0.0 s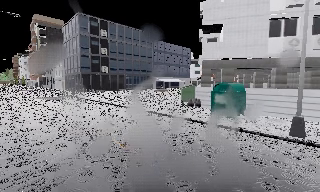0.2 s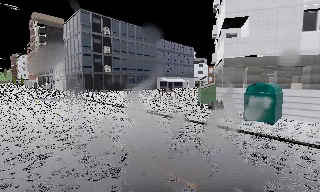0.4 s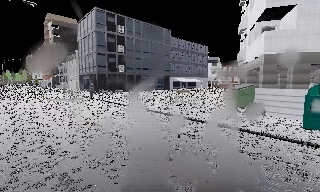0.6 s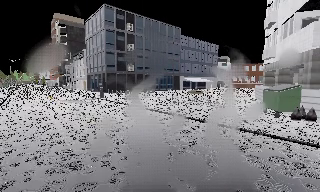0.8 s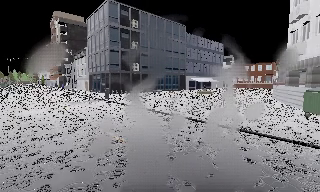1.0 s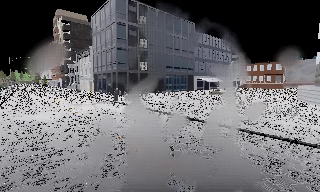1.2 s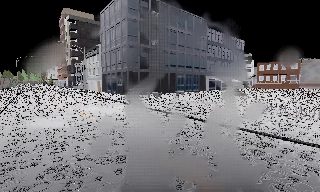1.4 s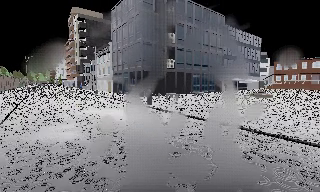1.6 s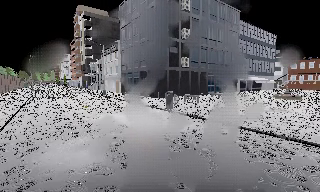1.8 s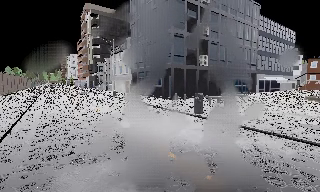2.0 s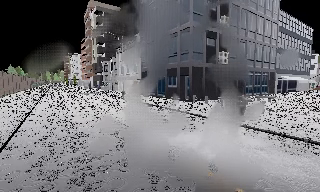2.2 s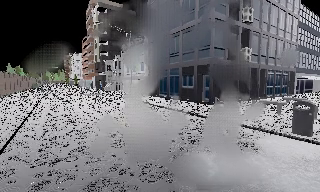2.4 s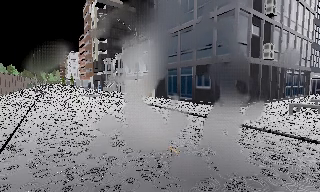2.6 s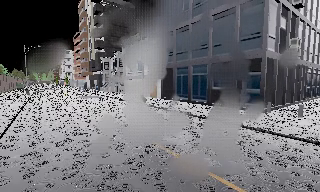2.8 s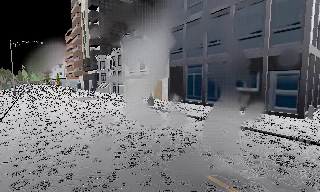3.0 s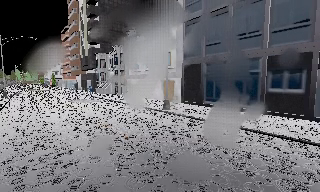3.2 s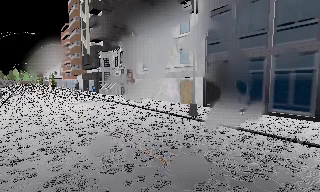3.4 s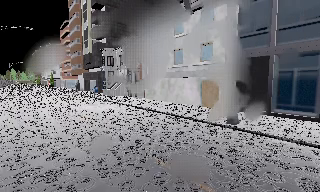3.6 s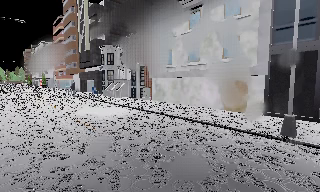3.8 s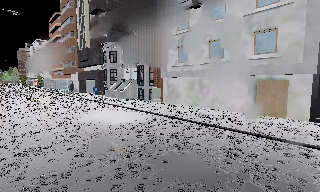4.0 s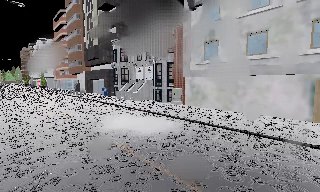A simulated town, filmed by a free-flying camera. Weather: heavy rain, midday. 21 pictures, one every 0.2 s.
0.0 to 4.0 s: The camera travels forward and to its left, about 45 m, so what stands in front looms larger.
The film runs backward here.
